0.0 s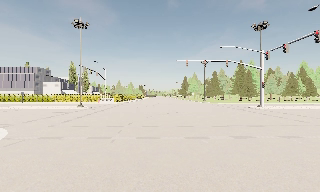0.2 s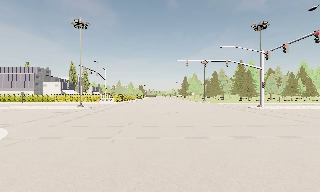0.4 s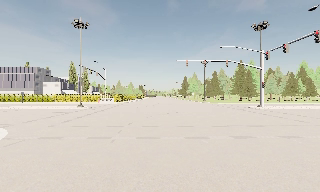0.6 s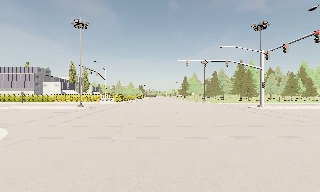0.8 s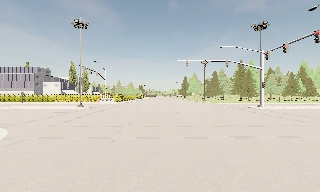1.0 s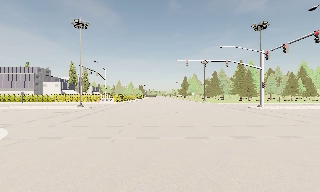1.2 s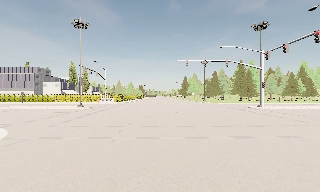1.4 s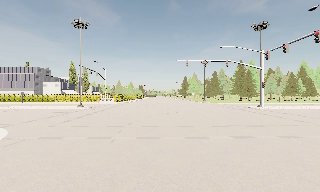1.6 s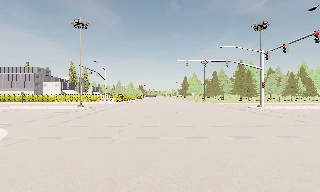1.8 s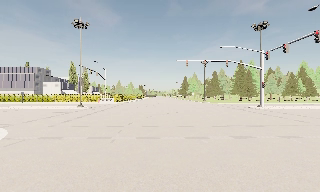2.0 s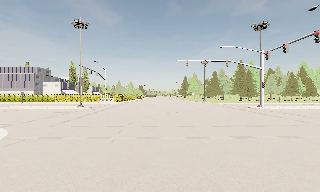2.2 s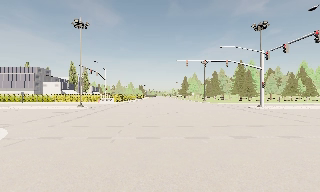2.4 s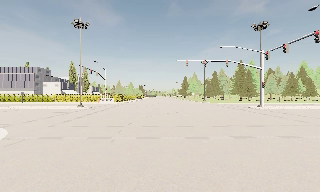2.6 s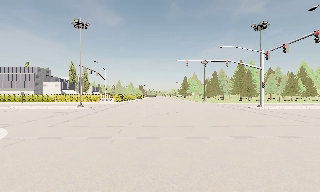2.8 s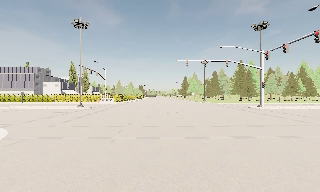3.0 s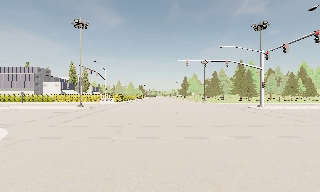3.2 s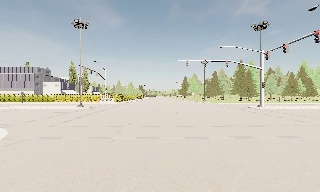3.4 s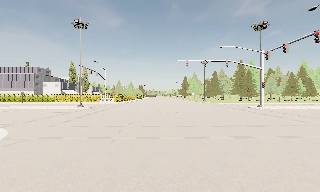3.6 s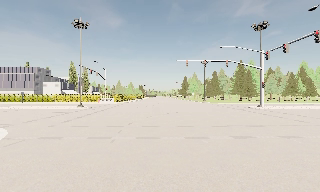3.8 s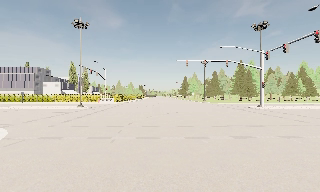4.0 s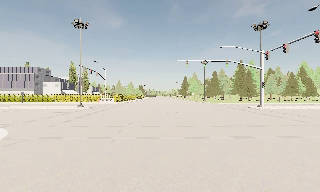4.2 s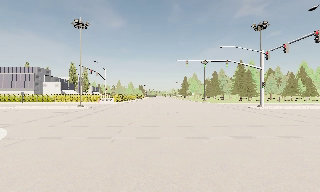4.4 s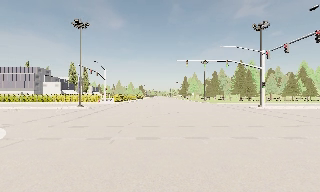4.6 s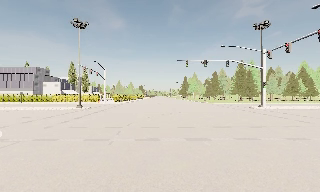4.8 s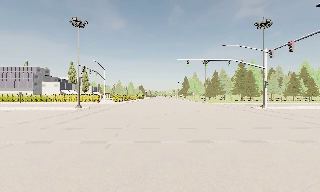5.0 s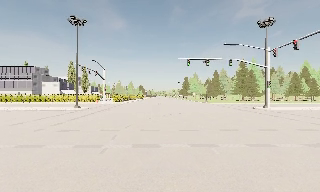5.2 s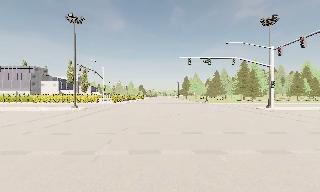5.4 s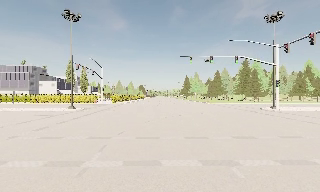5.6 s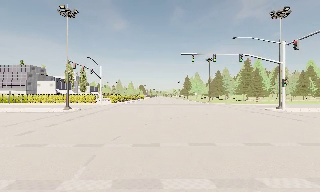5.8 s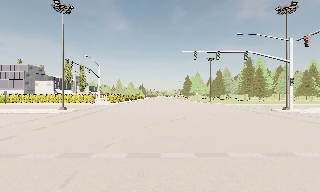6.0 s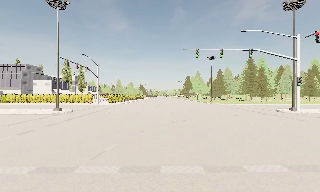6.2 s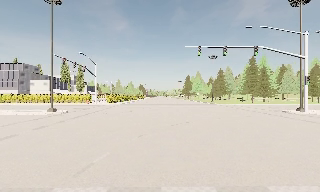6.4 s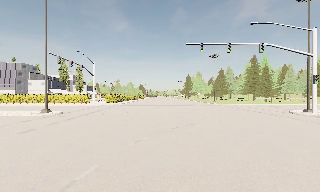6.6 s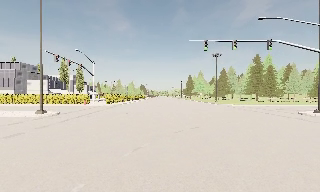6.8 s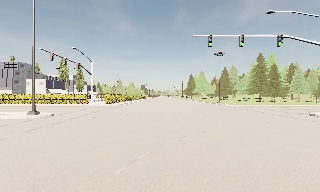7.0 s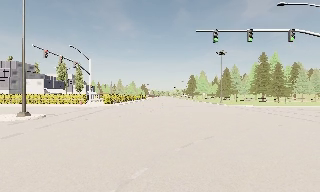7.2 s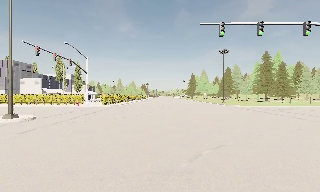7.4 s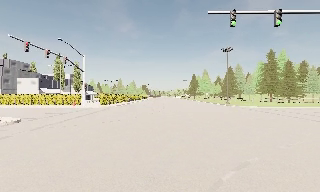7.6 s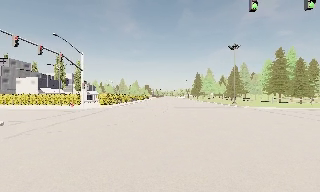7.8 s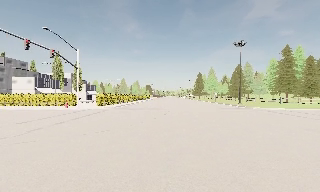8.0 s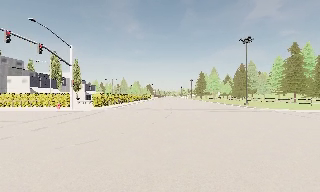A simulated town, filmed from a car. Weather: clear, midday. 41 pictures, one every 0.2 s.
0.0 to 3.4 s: The camera keeps its place and its aim.
3.4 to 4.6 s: The camera shifts only a little, or ends up much as it began.
4.6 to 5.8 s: The camera travels forward, about 4 m, so what stands in front looms larger. It gains speed.
5.8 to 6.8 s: The camera travels forward, about 4.5 m, so what stands in front looms larger.
6.8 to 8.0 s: The camera travels forward, about 9 m, so what stands in front looms larger. It gains speed.
The film runs forward here.
